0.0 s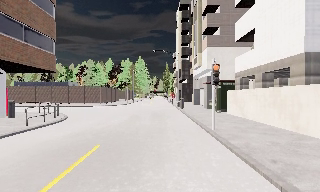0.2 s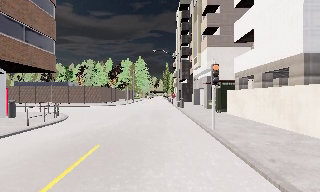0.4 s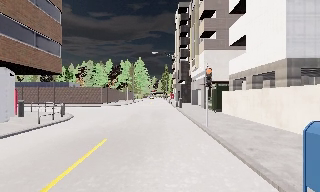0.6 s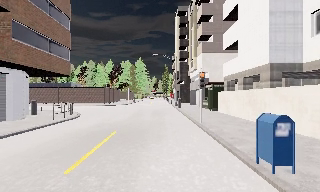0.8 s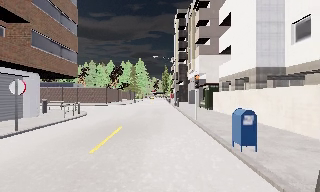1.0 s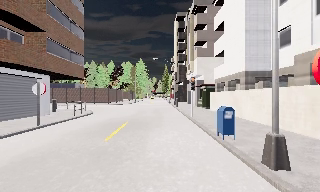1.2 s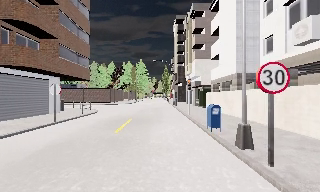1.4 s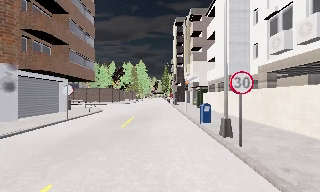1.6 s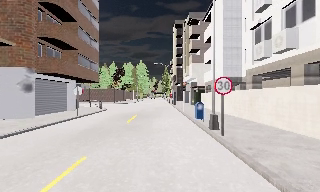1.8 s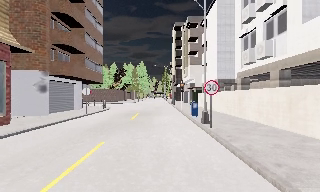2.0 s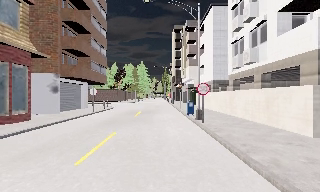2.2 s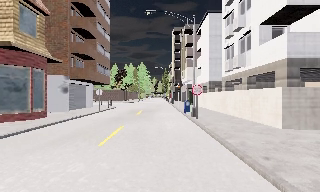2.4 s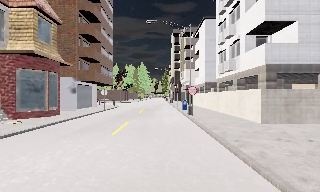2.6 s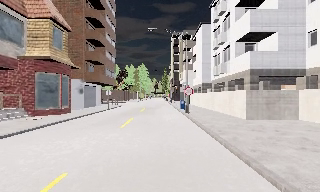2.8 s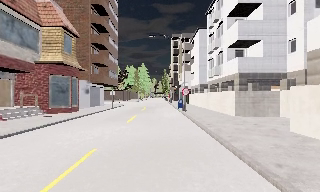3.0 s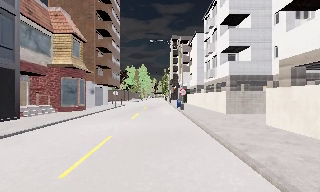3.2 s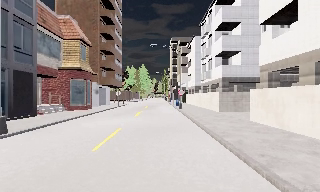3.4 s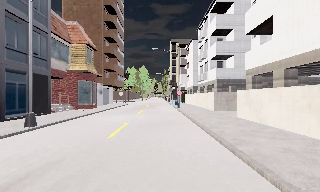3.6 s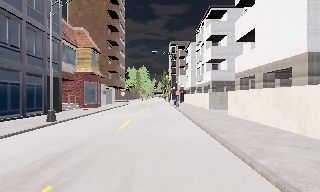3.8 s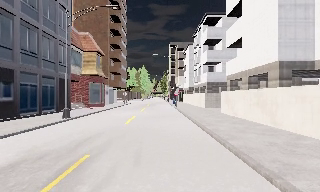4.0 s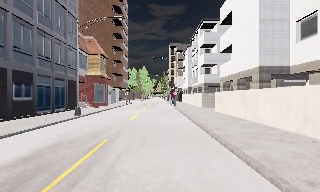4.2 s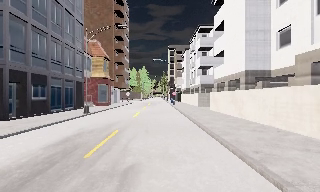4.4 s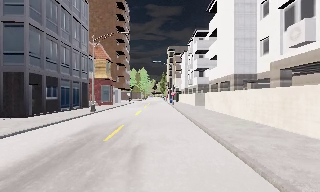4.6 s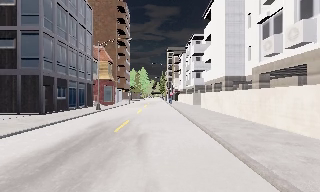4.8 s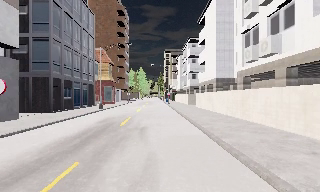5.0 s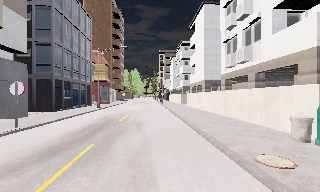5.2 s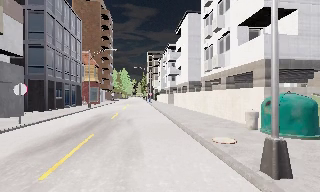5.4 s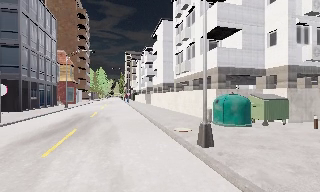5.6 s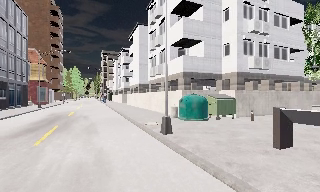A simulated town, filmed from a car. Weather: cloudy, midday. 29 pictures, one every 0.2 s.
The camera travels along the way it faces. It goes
backward.
0.0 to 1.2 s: The camera travels backward, about 6 m, so what stands in front gets smaller. It gains speed.
1.2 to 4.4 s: The camera travels backward, about 25 m, so what stands in front gets smaller.
4.4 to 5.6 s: The camera pans to its right, which is clockwise from overhead, by about 20 degrees. It travels backward, about 9 m, so what stands in front gets smaller.
The film runs backward here.
